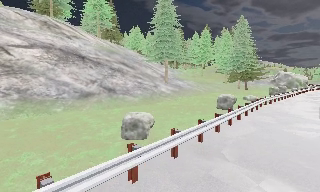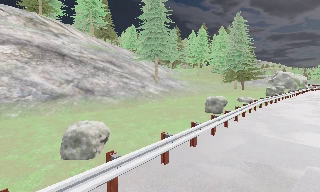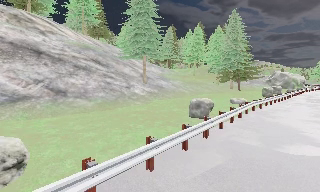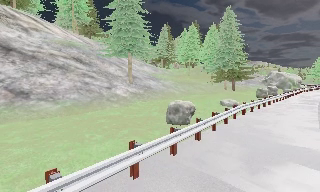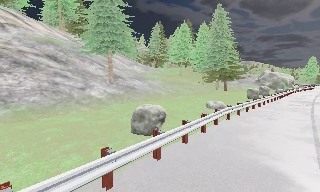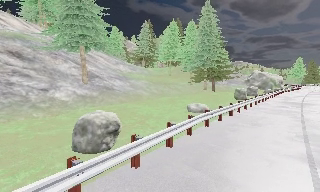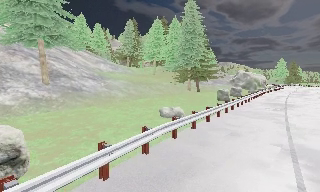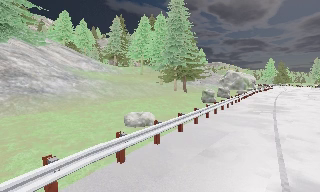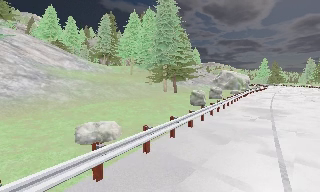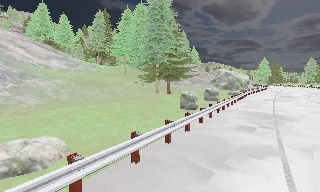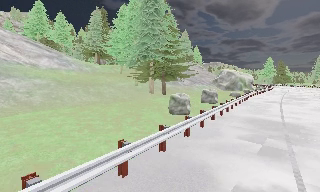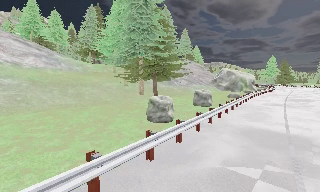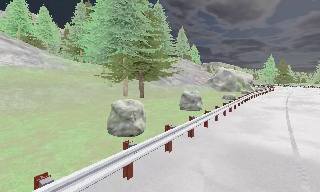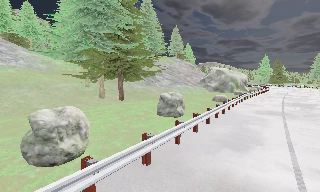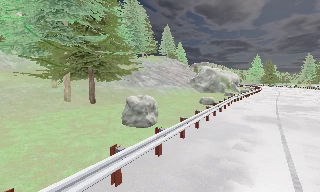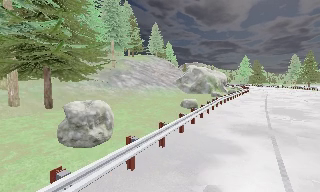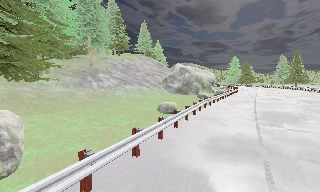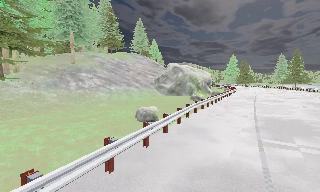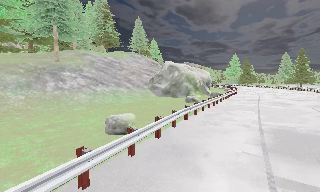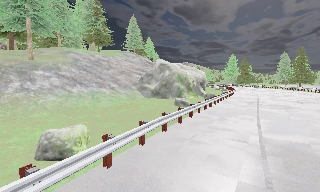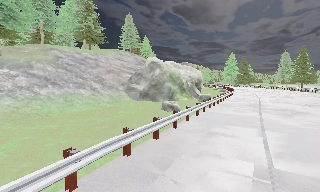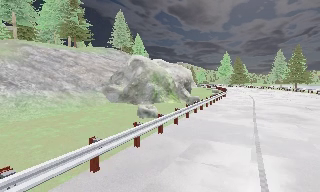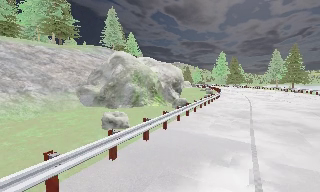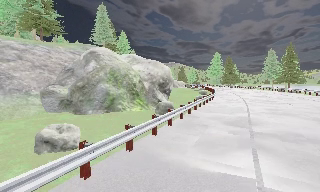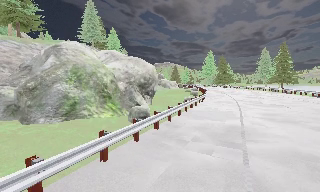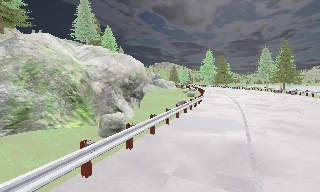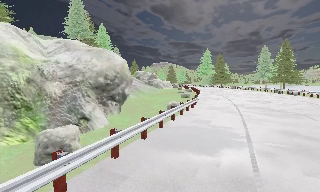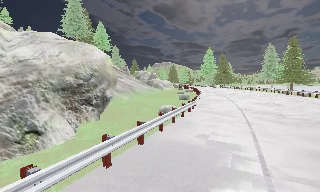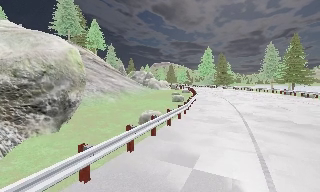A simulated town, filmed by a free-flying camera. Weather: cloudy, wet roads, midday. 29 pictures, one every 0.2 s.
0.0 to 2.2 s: The scene slides to the left, as the camera pans about 10 degrees to its right. It travels forward and to its right, about 20 m, so what stands in front looms larger.
2.2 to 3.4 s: The camera pans to its right, which is clockwise from overhead, by about 10 degrees. It travels forward and to its right, about 14 m, so what stands in front looms larger.
3.4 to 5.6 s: The camera travels forward and to its right, about 25 m, so what stands in front looms larger.
The film runs forward here.
